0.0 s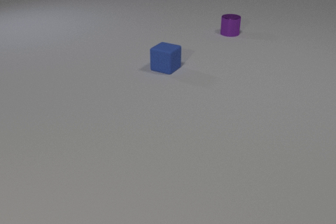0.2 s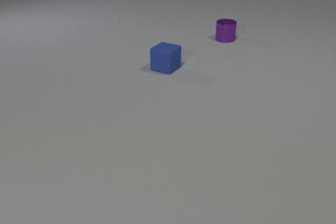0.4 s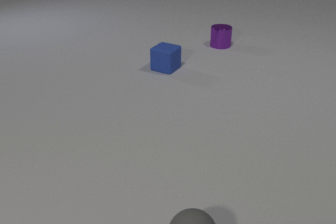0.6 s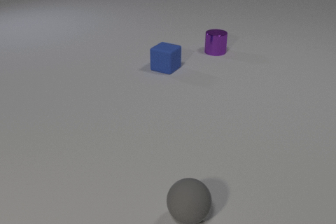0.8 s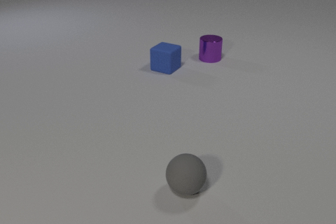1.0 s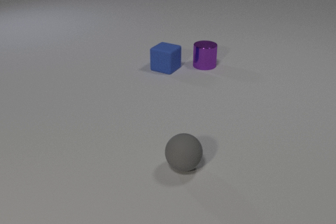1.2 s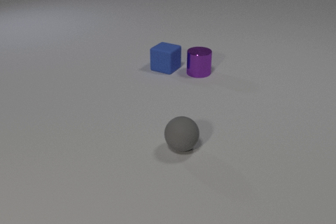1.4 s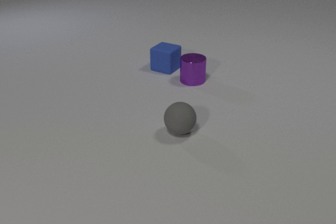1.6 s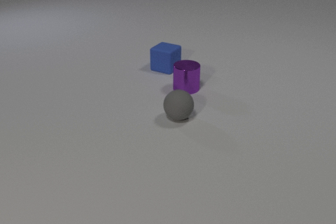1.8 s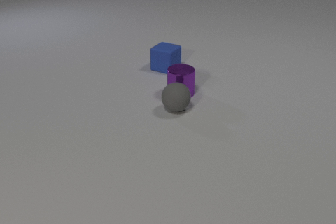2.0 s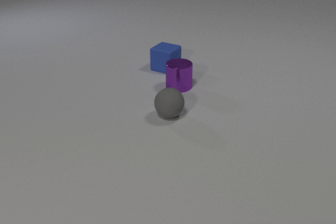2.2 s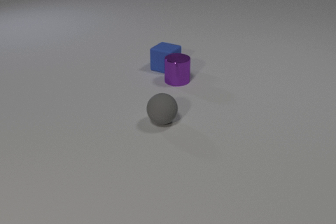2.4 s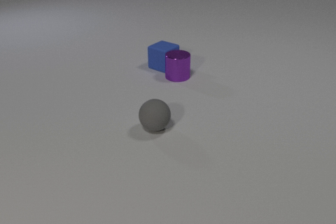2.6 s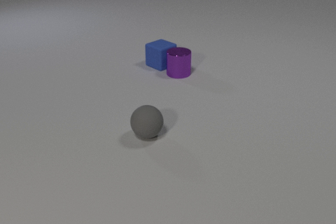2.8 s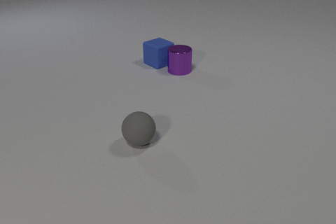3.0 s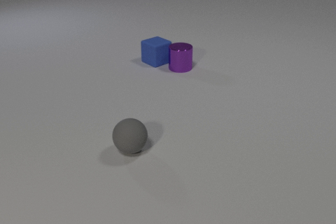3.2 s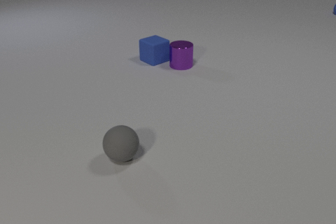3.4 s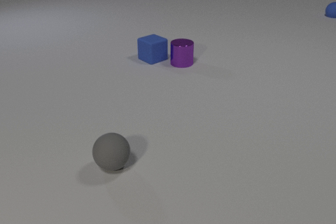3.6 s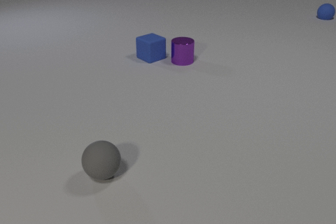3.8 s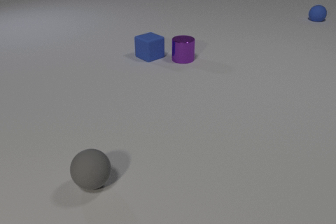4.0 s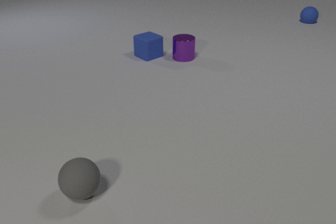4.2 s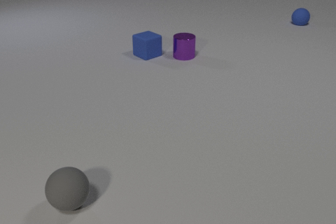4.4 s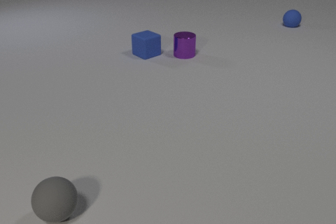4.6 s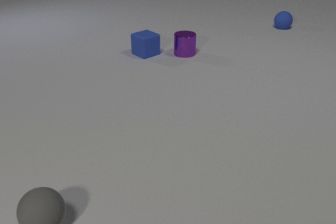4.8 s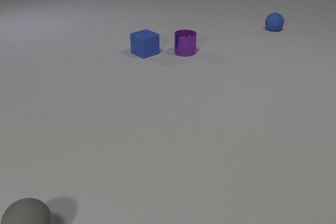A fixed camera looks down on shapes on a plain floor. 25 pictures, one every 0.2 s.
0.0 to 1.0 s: The gray rubber sphere comes in at the bottom edge, rolls away from the camera. The purple metal cylinder slides toward the camera.
1.0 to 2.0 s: The gray rubber sphere rolls away from the camera. The purple metal cylinder slides toward the camera and to the left. The gray rubber sphere and the purple metal cylinder collide.
2.0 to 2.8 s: The gray rubber sphere rolls toward the camera and to the left. The purple metal cylinder slides away from the camera. The blue rubber cube slides away from the camera and to the left. The purple metal cylinder and the blue rubber cube collide.
2.8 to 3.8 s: The gray rubber sphere rolls toward the camera and to the left. The purple metal cylinder slides away from the camera. The blue rubber cube slides away from the camera and to the left. The blue rubber sphere comes in at the right edge, rolls toward the camera and to the left.
3.8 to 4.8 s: The gray rubber sphere rolls to the left and toward the camera. The purple metal cylinder slides away from the camera. The blue rubber cube slides away from the camera and to the left. The blue rubber sphere rolls toward the camera and to the left.
What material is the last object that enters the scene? rubber.
What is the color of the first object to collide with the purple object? gray.
How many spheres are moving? 2.
